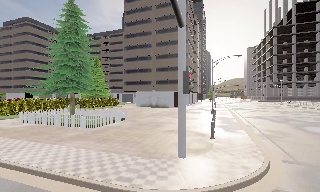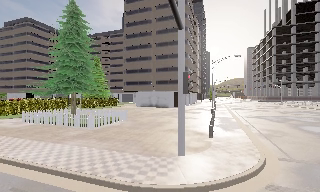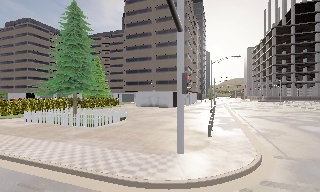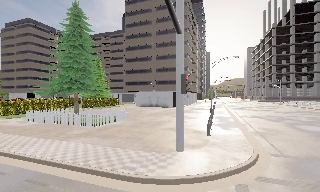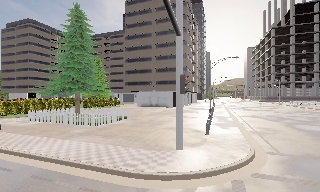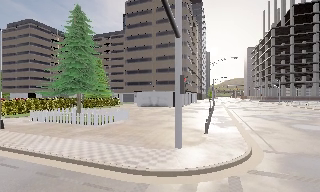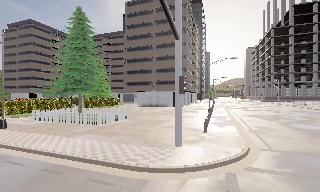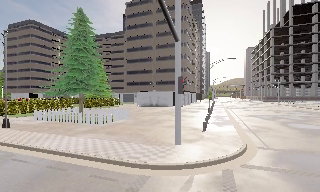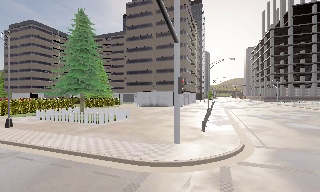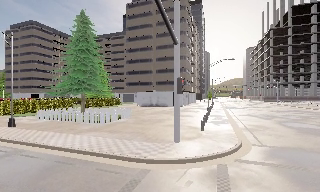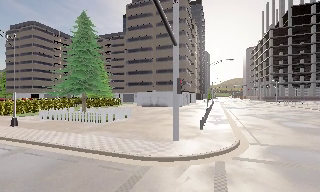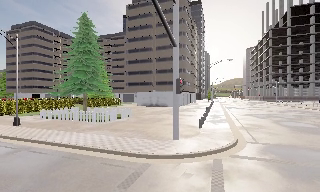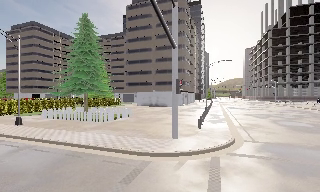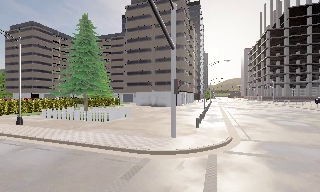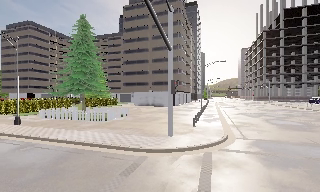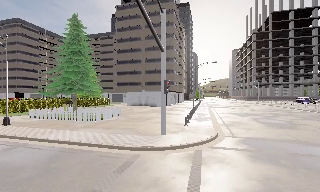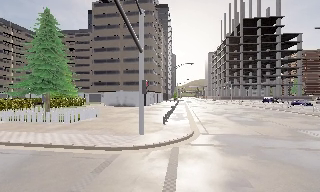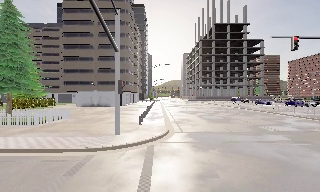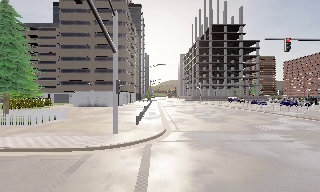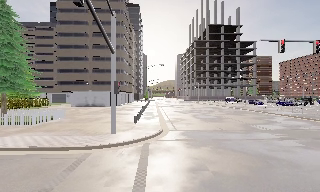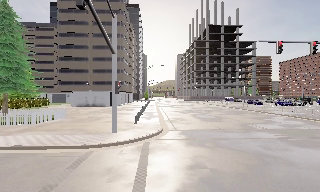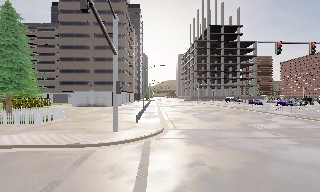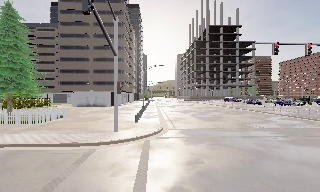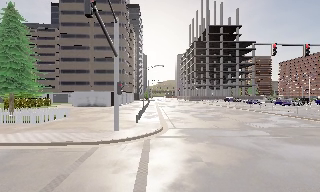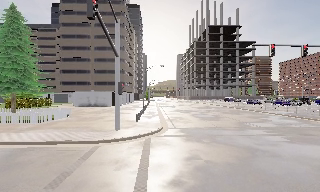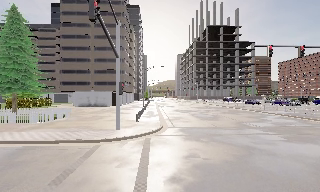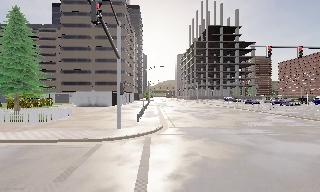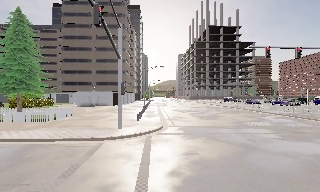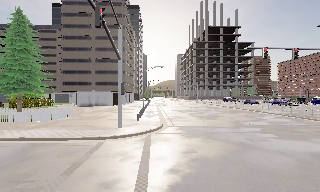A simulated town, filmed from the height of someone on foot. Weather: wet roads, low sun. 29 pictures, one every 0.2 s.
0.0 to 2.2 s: The camera travels backward, about 2.5 m, so what stands in front gets smaller.
2.2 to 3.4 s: The scene slides to the left, as the camera pans about 20 degrees to its right. It travels backward, about 1.5 m, so what stands in front gets smaller.
3.4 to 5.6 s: The camera travels backward, about 2 m, so what stands in front gets smaller.
The film runs backward here.
